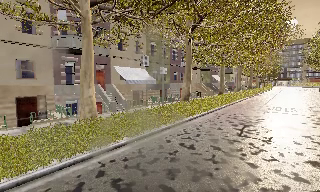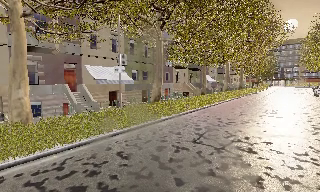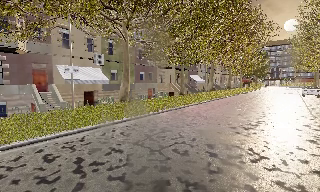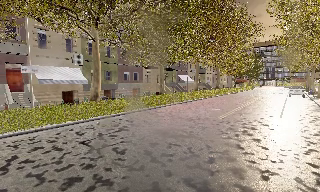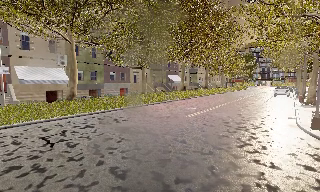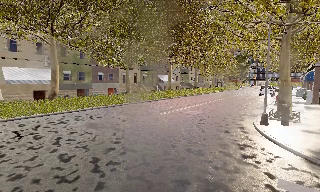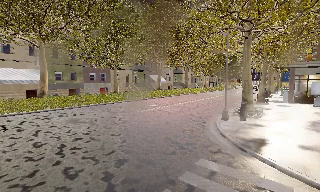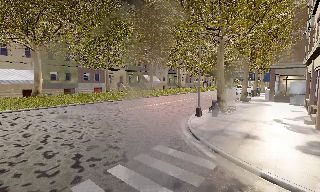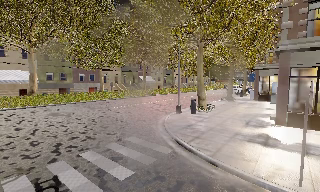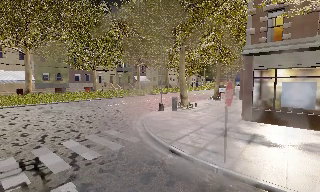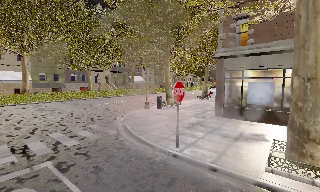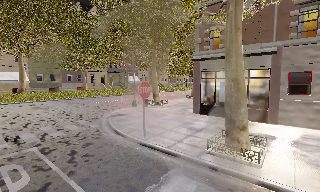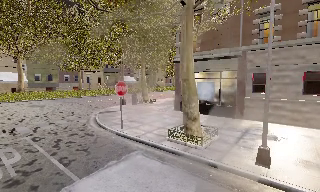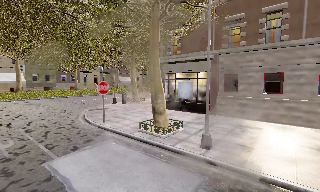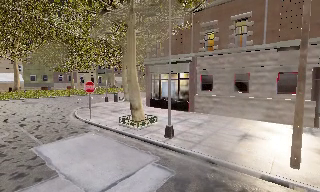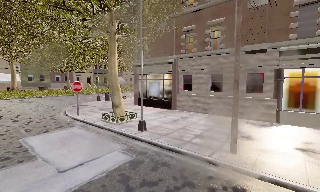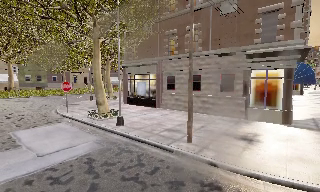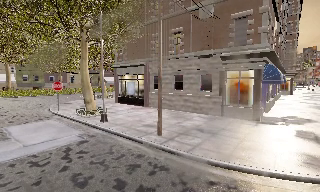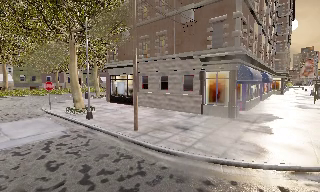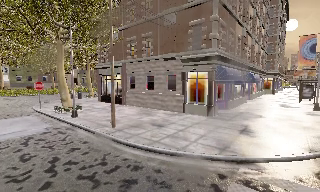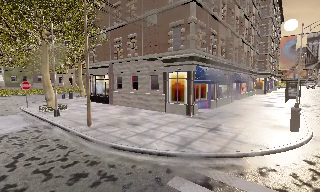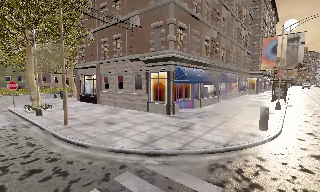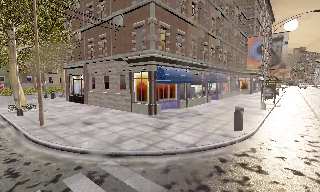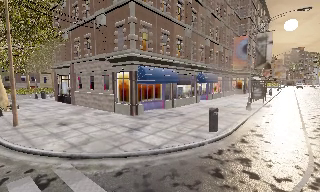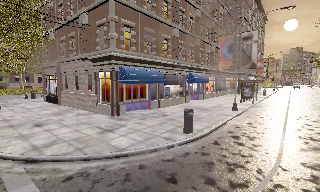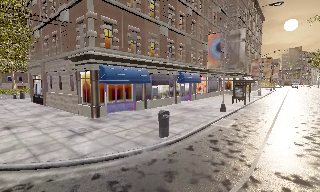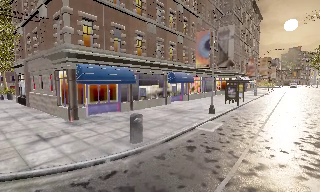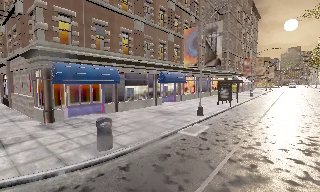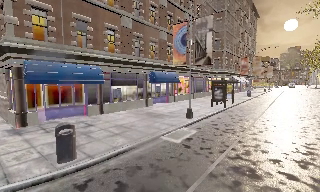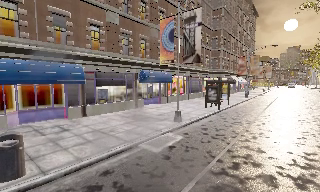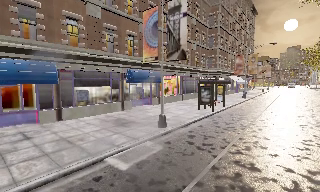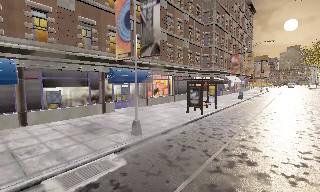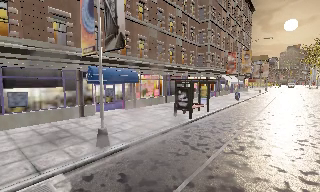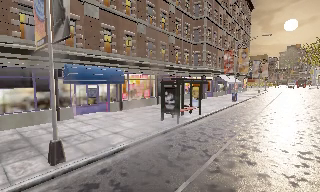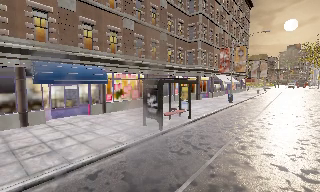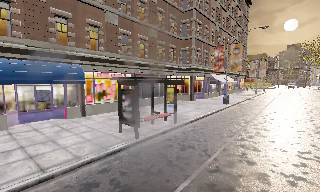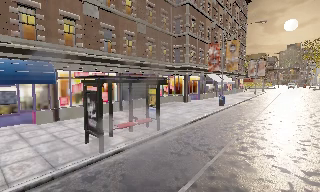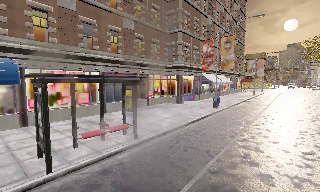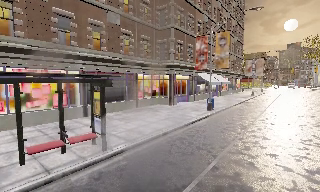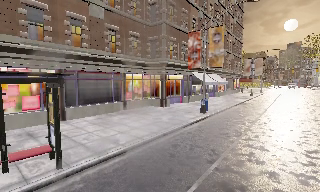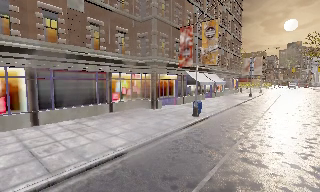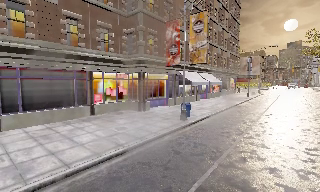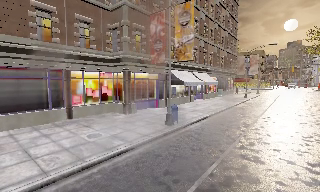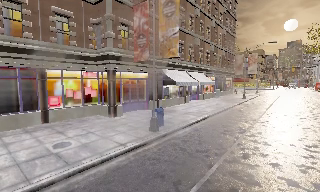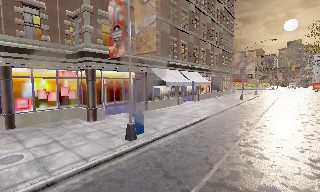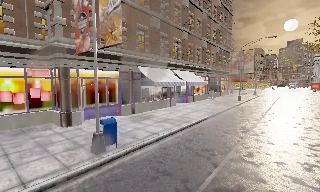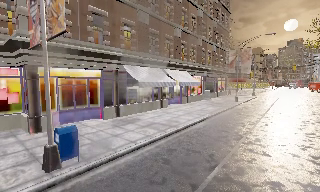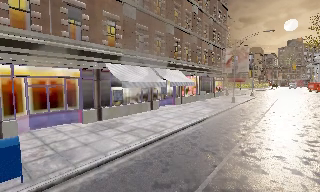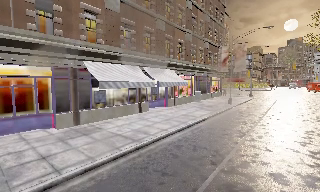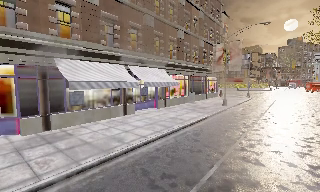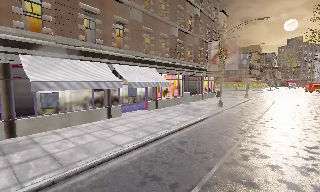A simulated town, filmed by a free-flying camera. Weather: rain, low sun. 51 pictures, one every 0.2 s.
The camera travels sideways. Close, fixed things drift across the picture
to the left.
0.0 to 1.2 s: The camera travels to its right, about 14 m, so close, fixed things drift to the left.
1.2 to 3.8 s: The camera travels to its right and backward, about 20 m, so close, fixed things drift to the left.
3.8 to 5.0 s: The camera travels to its right, about 8 m, so close, fixed things drift to the left.
5.0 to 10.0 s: The camera travels forward and to its right, about 40 m, so what stands in front looms larger.
The film runs backward here.
